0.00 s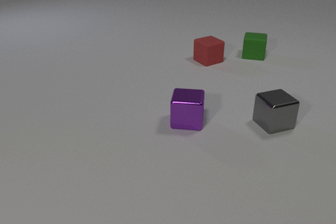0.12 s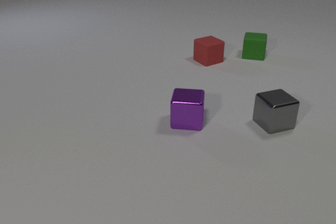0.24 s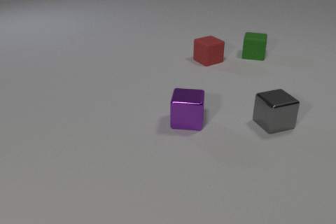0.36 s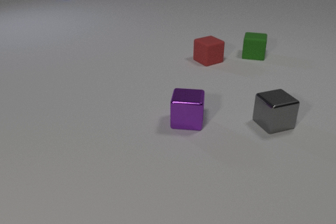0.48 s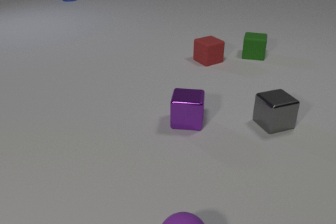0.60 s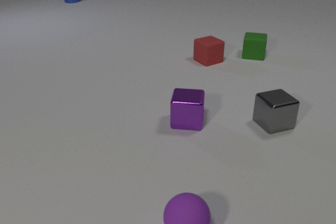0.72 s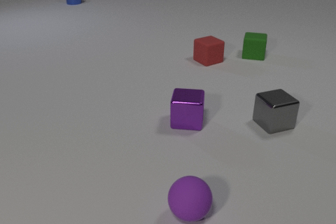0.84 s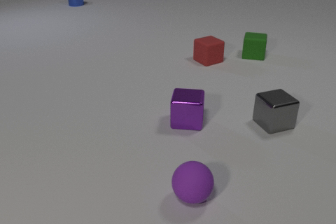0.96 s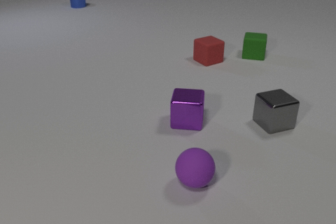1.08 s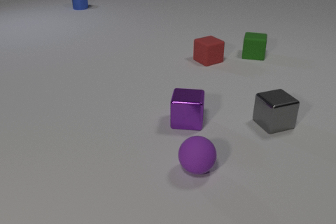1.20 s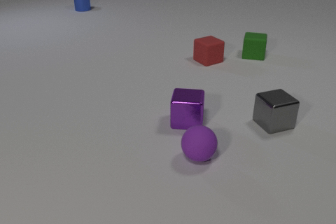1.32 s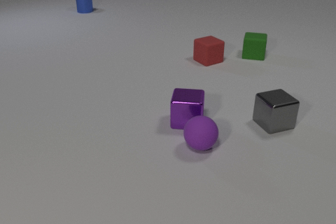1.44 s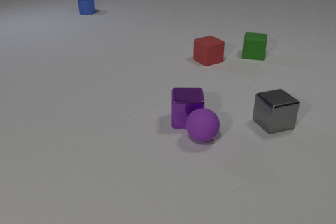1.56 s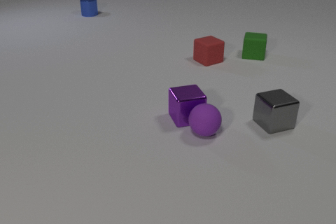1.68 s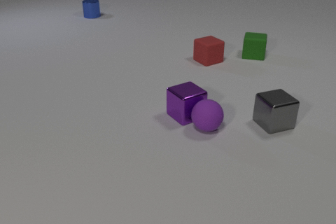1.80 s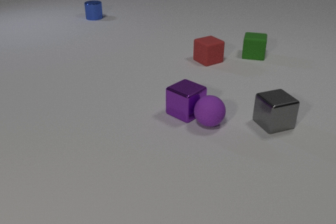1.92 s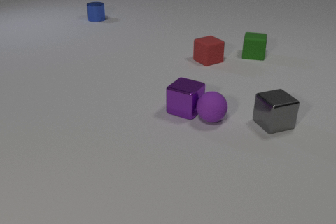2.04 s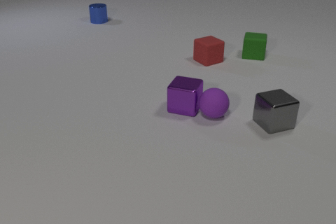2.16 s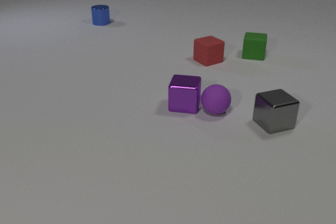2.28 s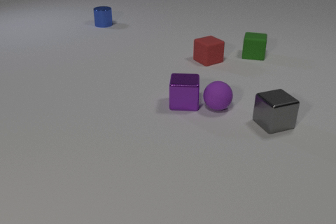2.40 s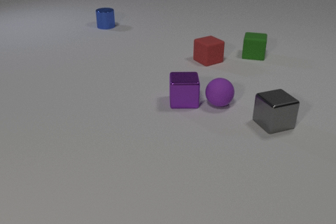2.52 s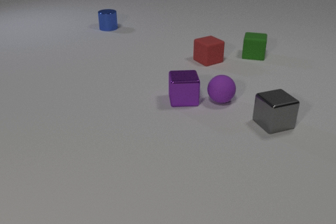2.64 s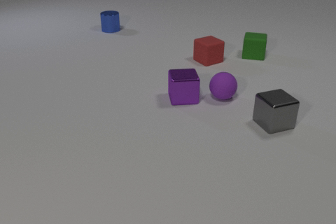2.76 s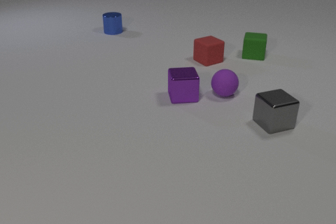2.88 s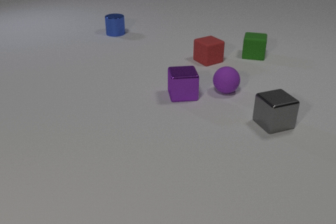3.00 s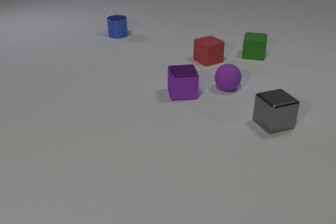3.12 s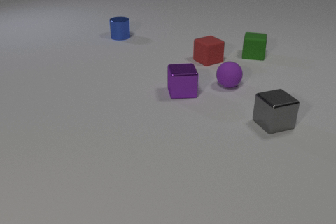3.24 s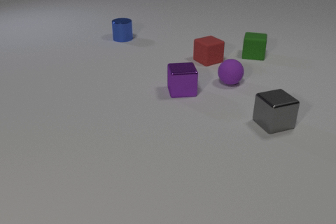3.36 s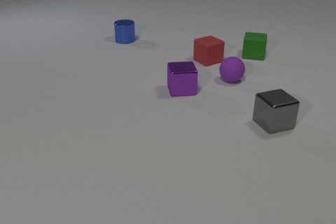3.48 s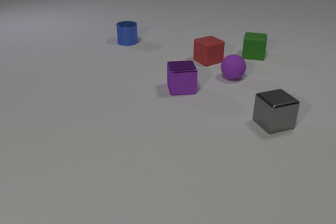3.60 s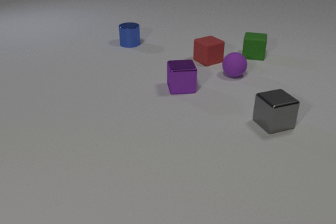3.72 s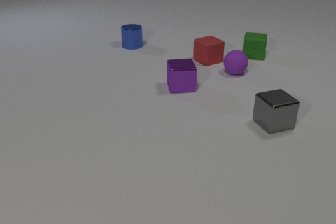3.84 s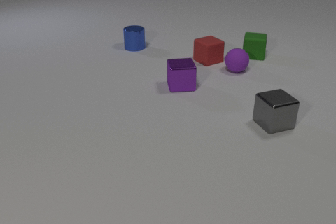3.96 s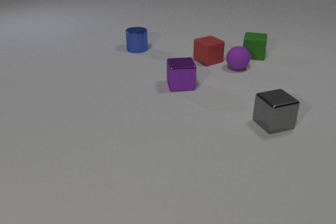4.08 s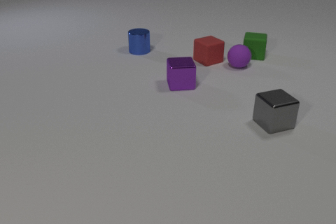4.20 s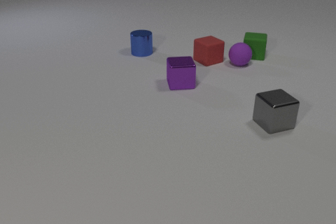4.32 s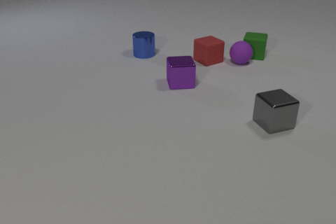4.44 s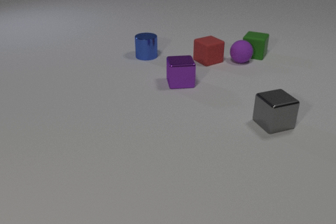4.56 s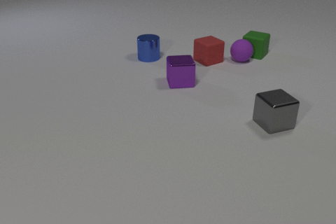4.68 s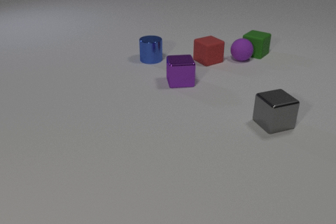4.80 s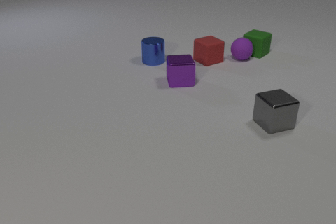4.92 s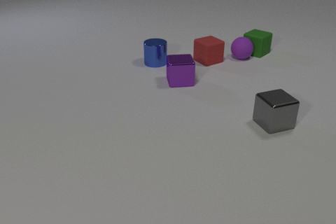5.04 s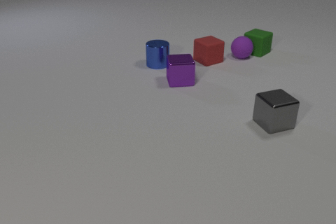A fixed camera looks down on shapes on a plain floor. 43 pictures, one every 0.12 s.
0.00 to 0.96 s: The purple rubber sphere comes in at the bottom edge, rolls away from the camera. The blue metal cylinder comes in at the top edge, slides toward the camera.
0.96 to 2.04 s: The purple rubber sphere rolls away from the camera. The purple metal cube slides away from the camera, spins so that its near face slides to the right, counterclockwise seen from above. The blue metal cylinder slides toward the camera. The purple rubber sphere and the purple metal cube collide.
2.04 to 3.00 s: The purple rubber sphere rolls away from the camera. The purple metal cube slides away from the camera, spins counterclockwise seen from above by about 30 degrees, its near face sliding to the right. The blue metal cylinder slides toward the camera.
3.00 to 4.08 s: The purple rubber sphere rolls away from the camera. The purple metal cube slides away from the camera. The blue metal cylinder slides toward the camera and to the right.
4.08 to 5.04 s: The purple rubber sphere rolls away from the camera. The purple metal cube slides away from the camera. The green rubber cube slides away from the camera, spins clockwise seen from above by about 30 degrees, its near face sliding to the left. The blue metal cylinder slides toward the camera and to the right. The purple rubber sphere and the green rubber cube collide.
How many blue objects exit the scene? 0.
How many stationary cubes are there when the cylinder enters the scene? 4.
Are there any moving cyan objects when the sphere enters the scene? no.
